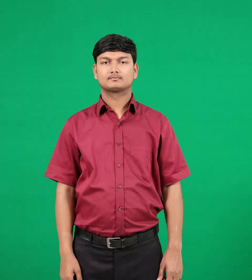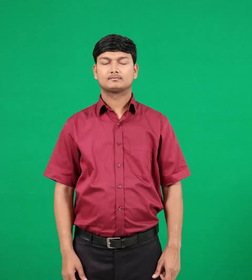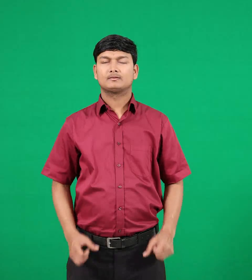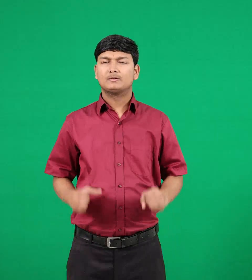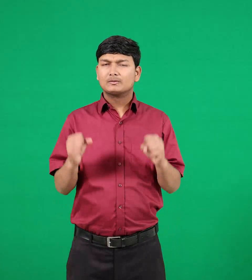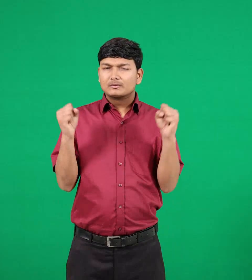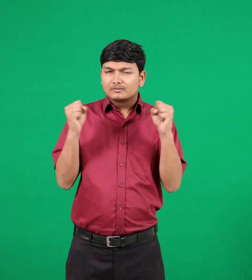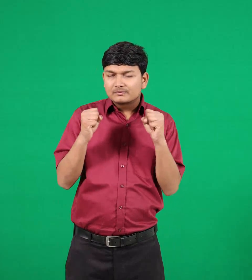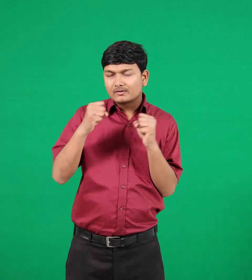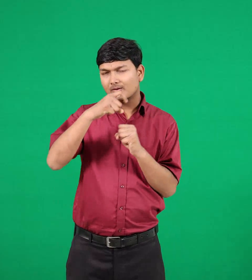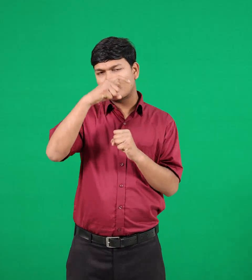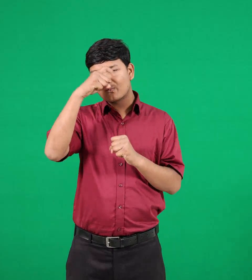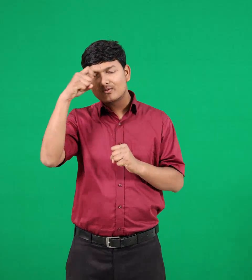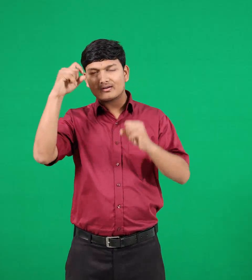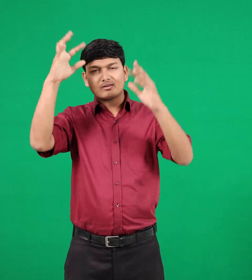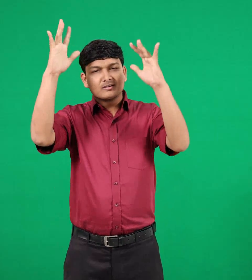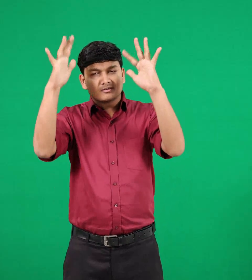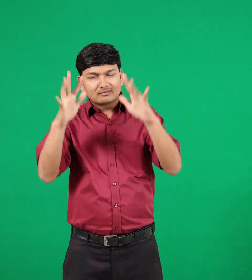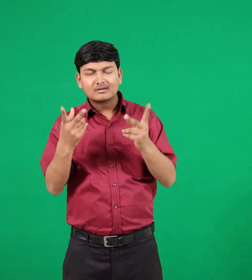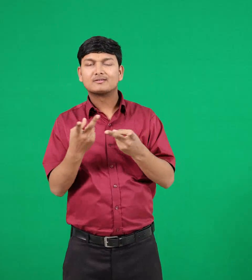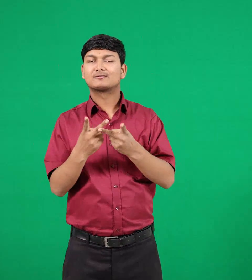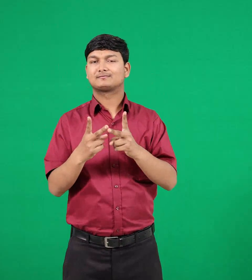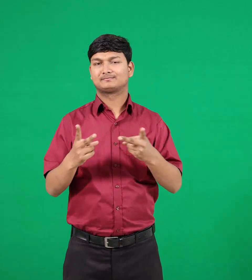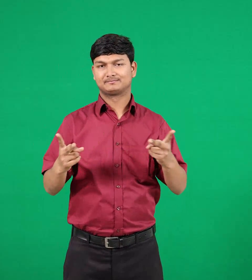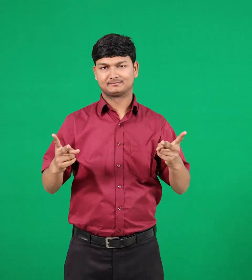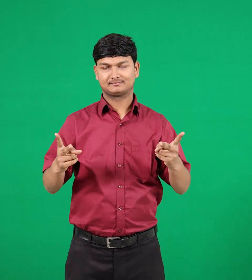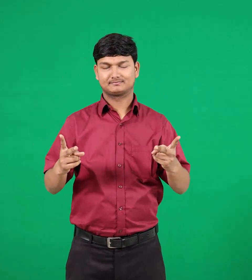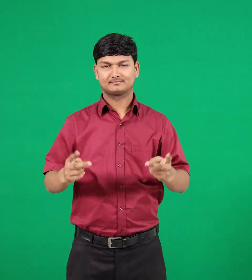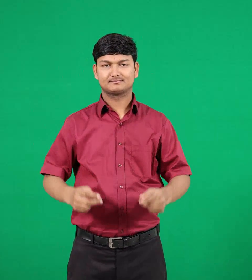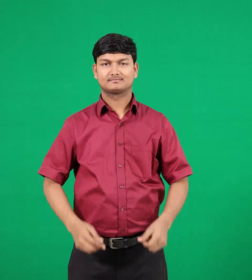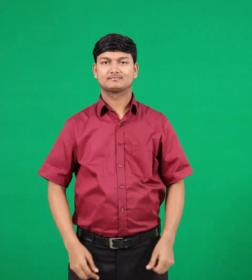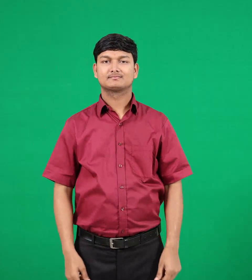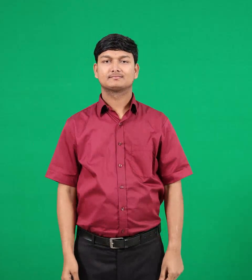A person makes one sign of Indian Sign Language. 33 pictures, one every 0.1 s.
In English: season & weather
